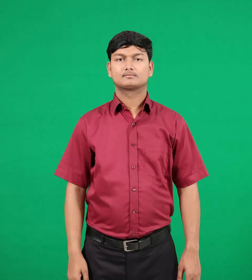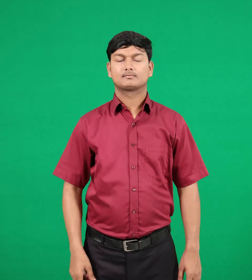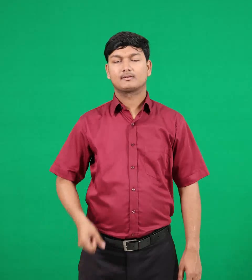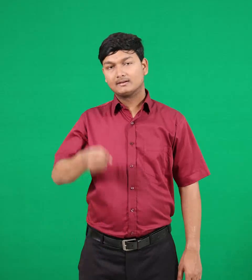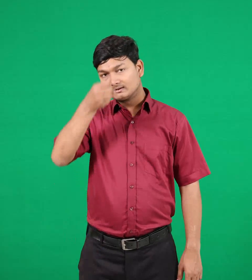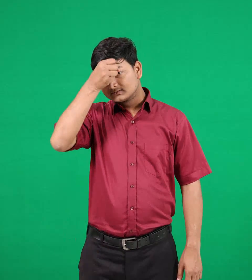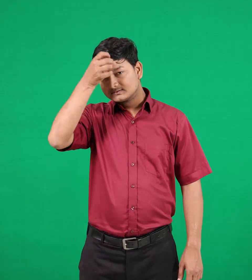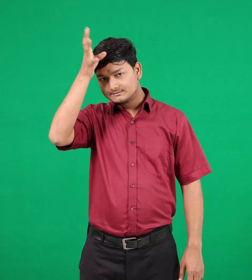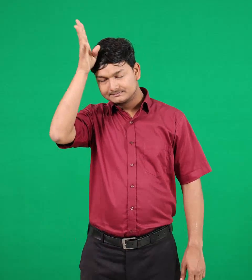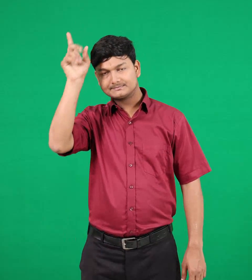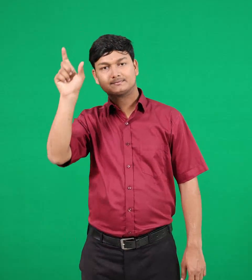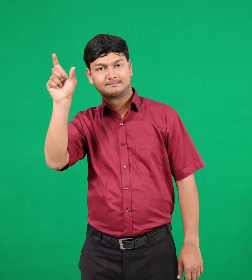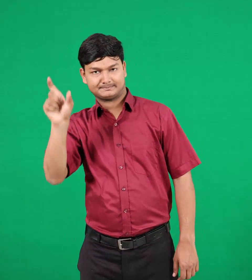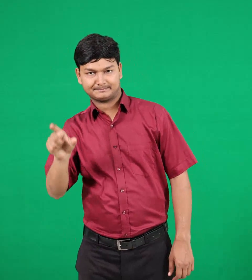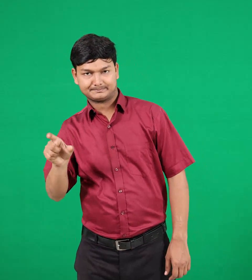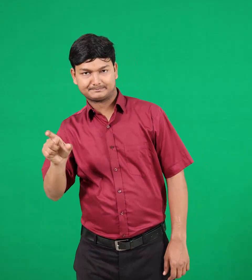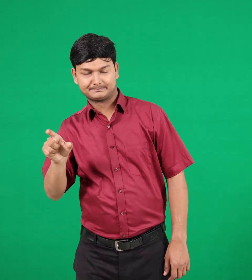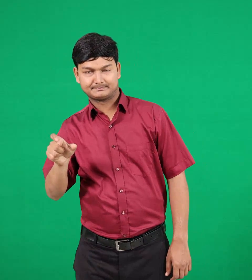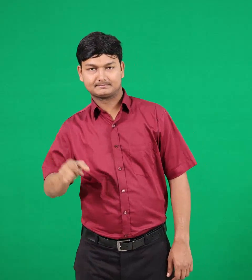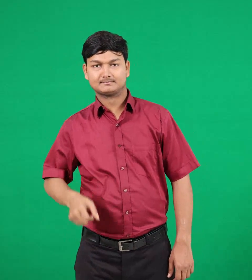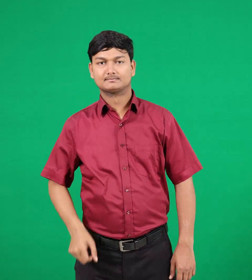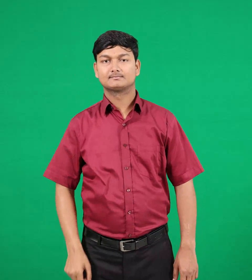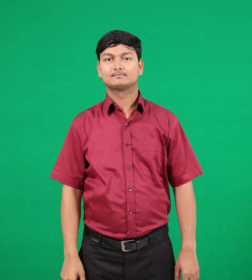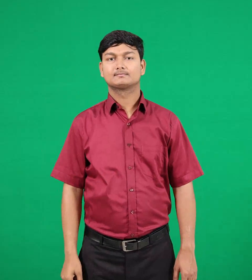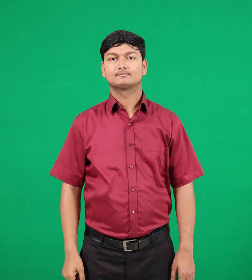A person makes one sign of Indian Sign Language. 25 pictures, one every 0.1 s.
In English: roman
